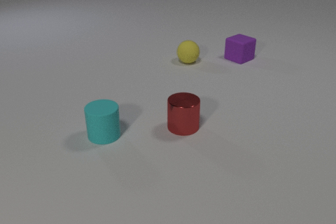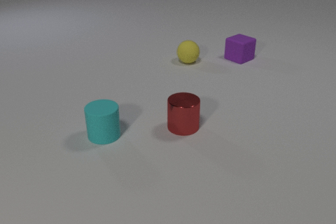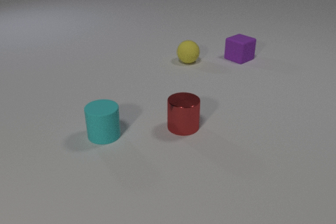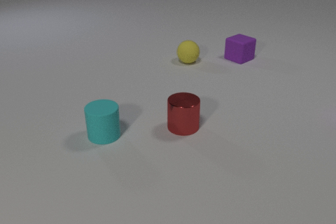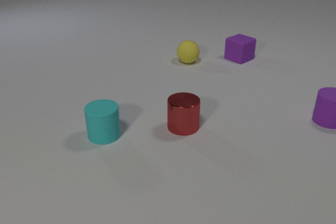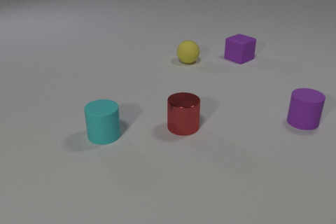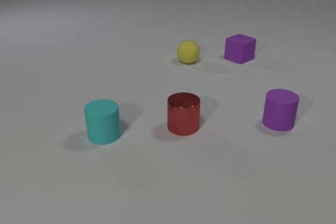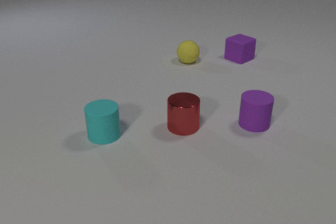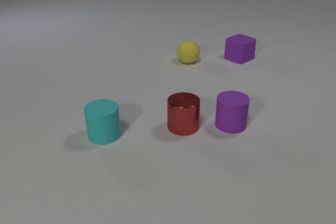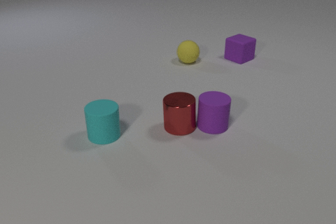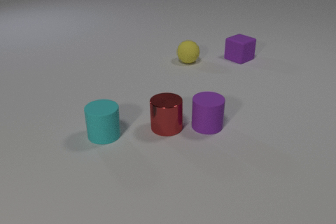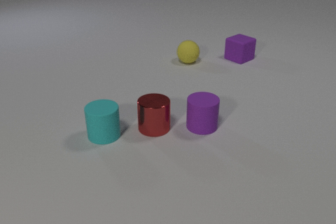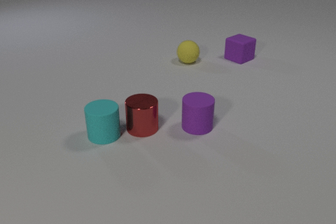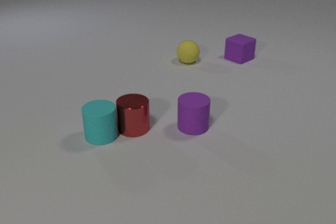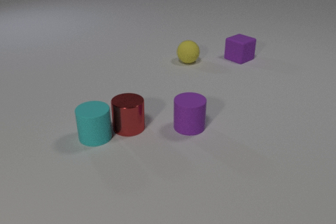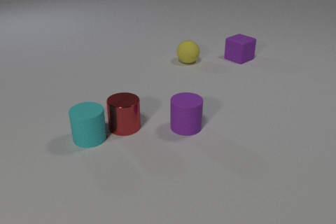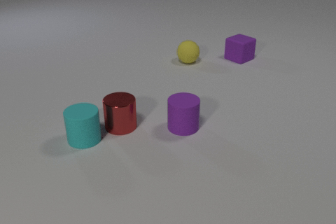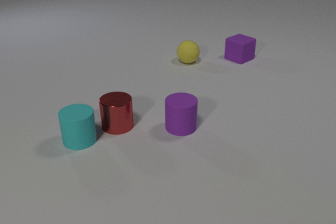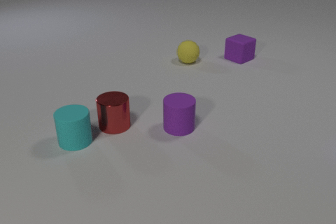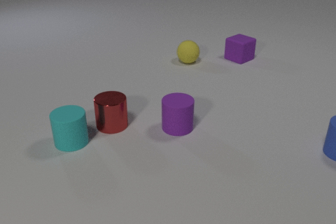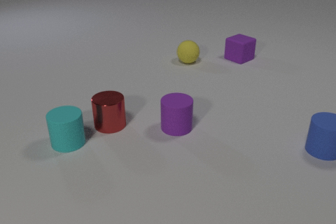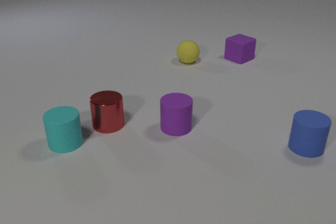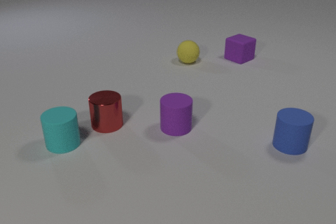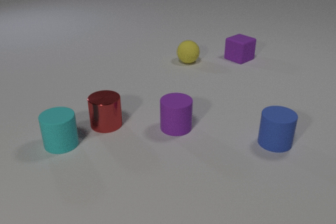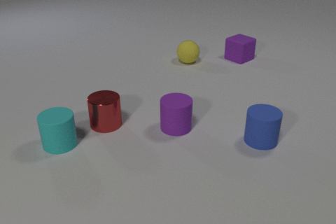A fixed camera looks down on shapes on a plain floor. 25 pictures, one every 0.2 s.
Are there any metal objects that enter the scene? no.
How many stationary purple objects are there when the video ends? 2.
What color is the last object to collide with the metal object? cyan.
0.0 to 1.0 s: The purple rubber cylinder comes in at the right edge, slides to the left and toward the camera.
1.0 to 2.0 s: The purple rubber cylinder slides to the left. The red metal cylinder slides to the left. The purple rubber cylinder and the red metal cylinder collide.
2.0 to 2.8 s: The purple rubber cylinder slides to the left. The red metal cylinder slides to the left. The cyan rubber cylinder slides to the left. The red metal cylinder and the cyan rubber cylinder collide.
2.8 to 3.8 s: The purple rubber cylinder slides to the left. The red metal cylinder slides to the left and away from the camera. The cyan rubber cylinder slides to the left. The blue rubber cylinder comes in at the right edge, slides to the left.
3.8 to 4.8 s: The red metal cylinder moves, and ends about where it began. The cyan rubber cylinder slides to the left. The blue rubber cylinder slides to the left.
